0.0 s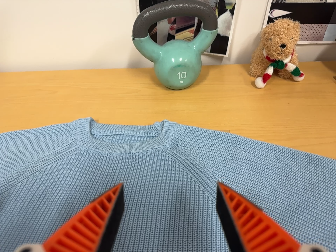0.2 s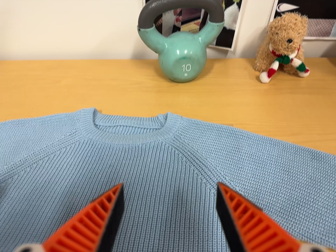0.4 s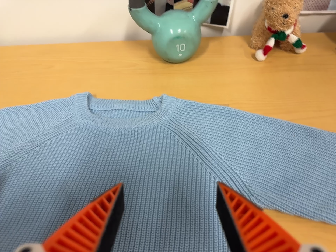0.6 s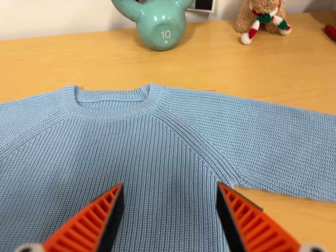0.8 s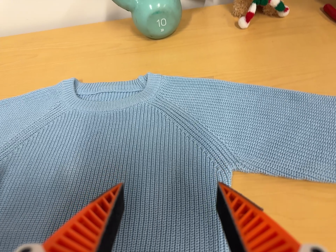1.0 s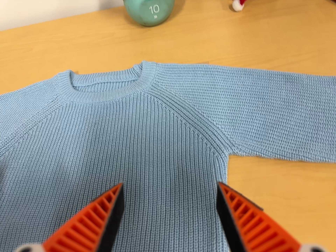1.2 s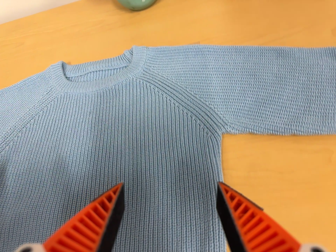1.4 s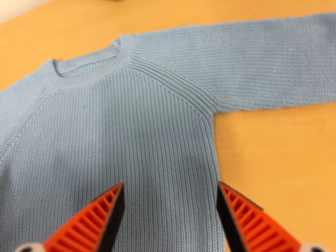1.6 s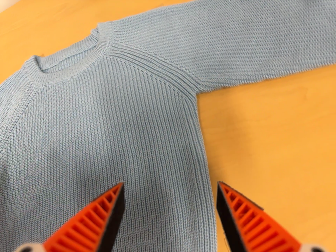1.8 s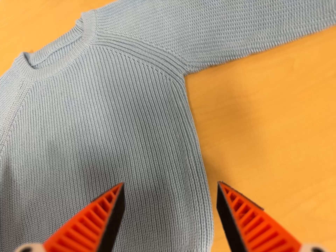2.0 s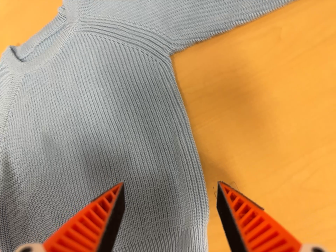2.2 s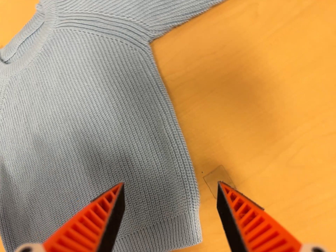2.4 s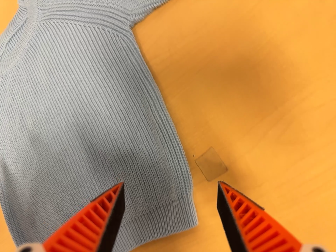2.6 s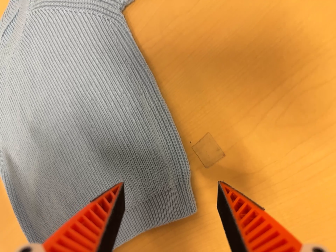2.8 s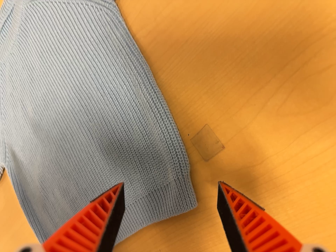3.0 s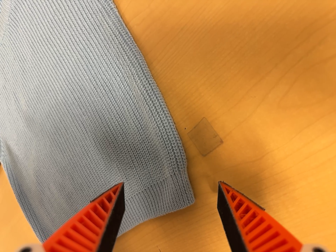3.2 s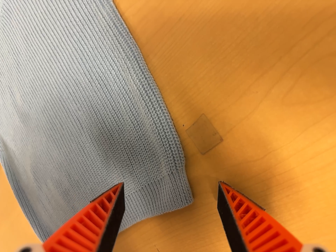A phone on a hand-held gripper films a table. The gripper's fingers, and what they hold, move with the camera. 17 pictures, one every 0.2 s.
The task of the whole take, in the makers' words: fold up.
0.0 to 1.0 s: The camera's aim tips toward the bottom of its view by about 15 degrees, and the scene shifts upward. It rolls about its line of sight by about 10 degrees, and the scene rotates counterclockwise.
1.0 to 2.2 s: The camera travels to its right, about 12 cm. Its aim tips toward the bottom of its view by about 20 degrees, and the scene shifts upward. It rolls about its line of sight by about 30 degrees, and the scene rotates counterclockwise.
2.2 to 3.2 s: The camera travels to its right and forward, about 8 cm. Its aim tips toward the bottom of its view by about 10 degrees, and the scene shifts upward. It rolls about its line of sight by about 10 degrees, and the scene rotates counterclockwise.
The film runs forward here.
